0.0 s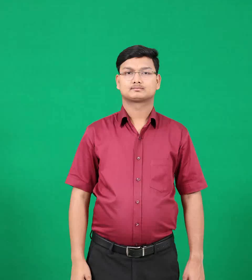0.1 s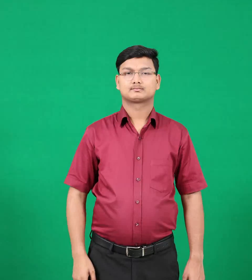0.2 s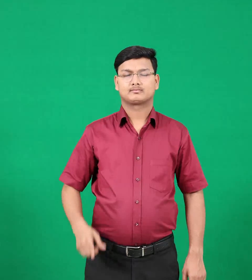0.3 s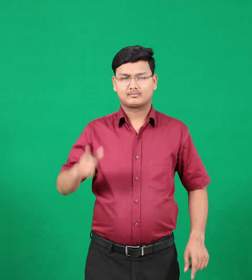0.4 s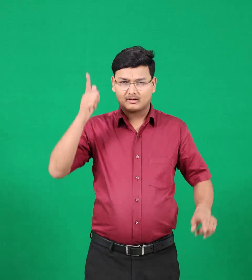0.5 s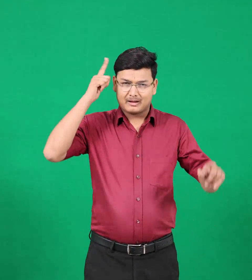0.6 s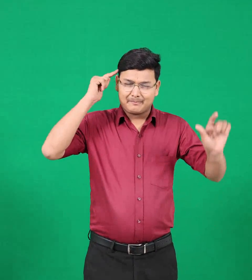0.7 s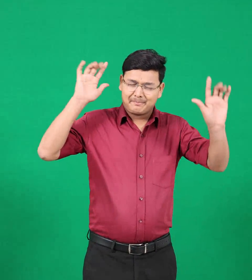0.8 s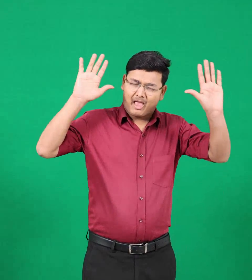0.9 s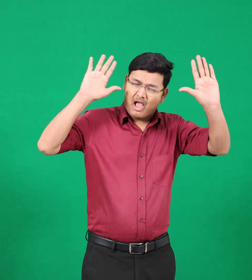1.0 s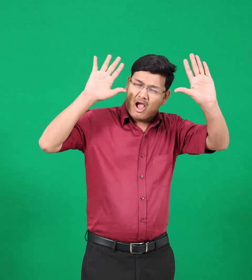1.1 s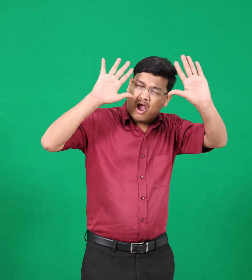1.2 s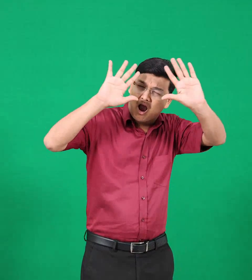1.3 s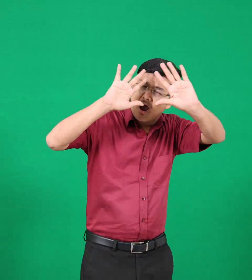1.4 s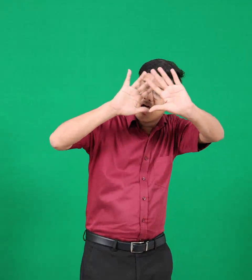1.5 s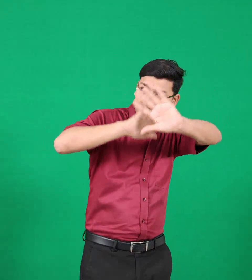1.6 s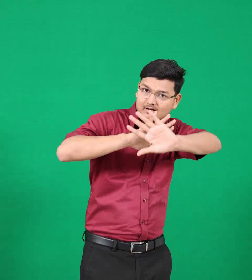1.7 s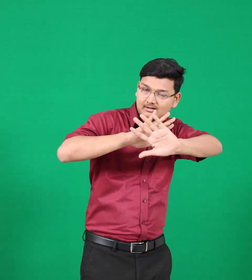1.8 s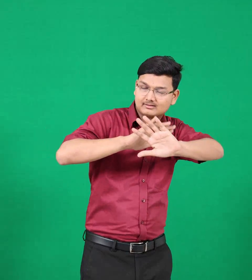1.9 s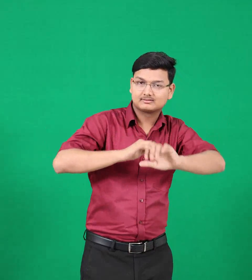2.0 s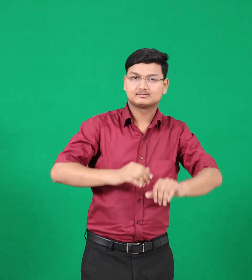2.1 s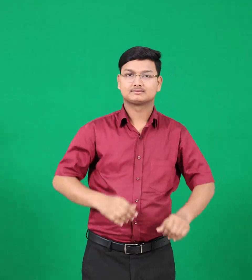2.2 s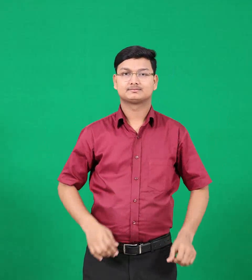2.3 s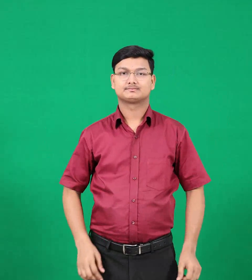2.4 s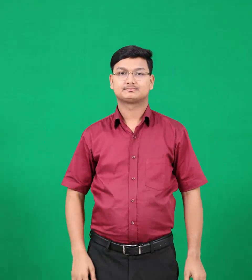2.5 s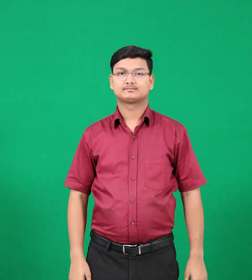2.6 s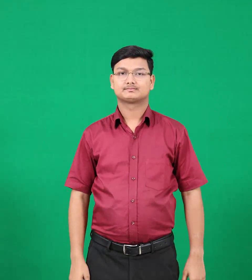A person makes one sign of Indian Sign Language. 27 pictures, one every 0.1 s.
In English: darkness
